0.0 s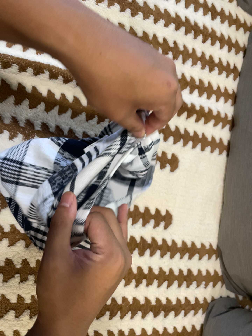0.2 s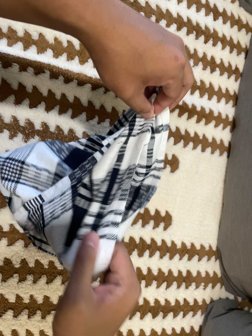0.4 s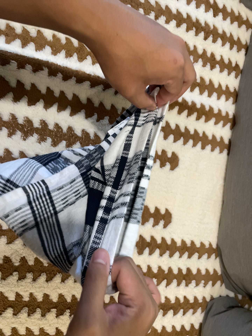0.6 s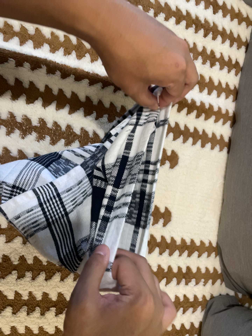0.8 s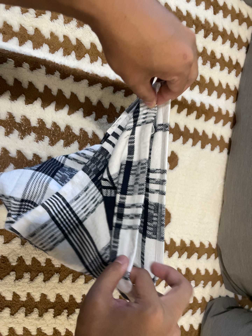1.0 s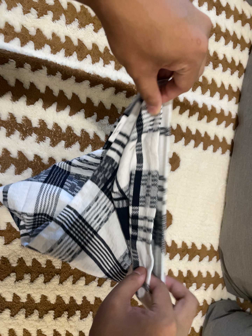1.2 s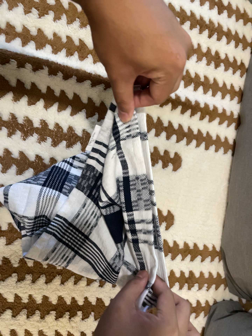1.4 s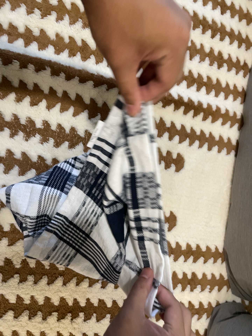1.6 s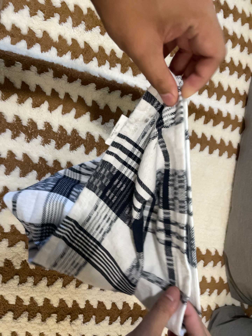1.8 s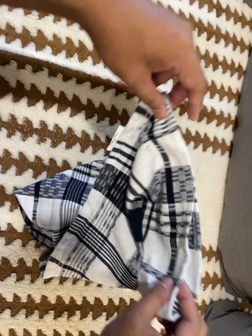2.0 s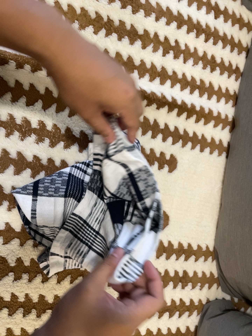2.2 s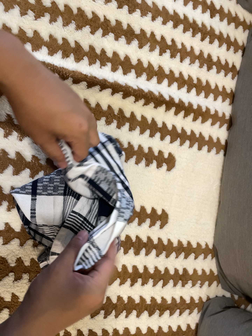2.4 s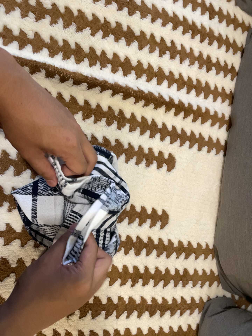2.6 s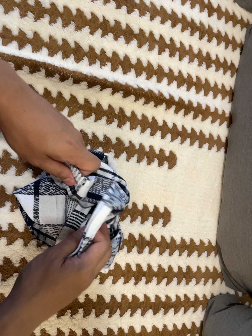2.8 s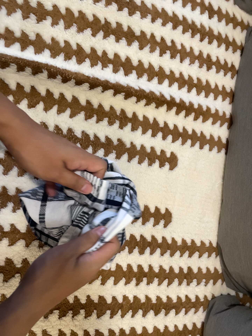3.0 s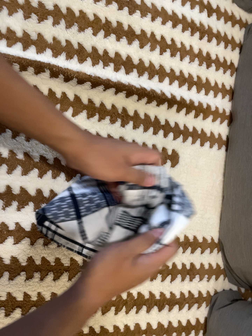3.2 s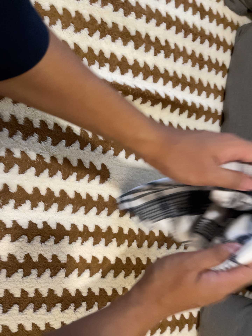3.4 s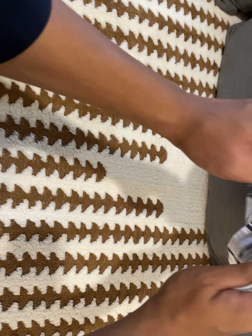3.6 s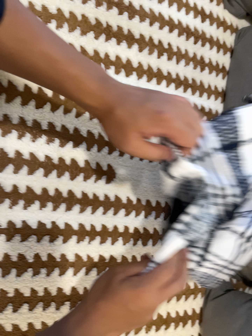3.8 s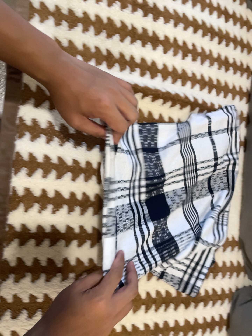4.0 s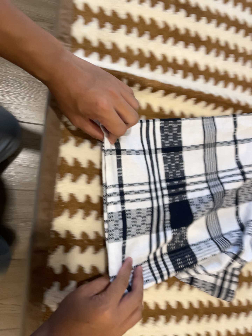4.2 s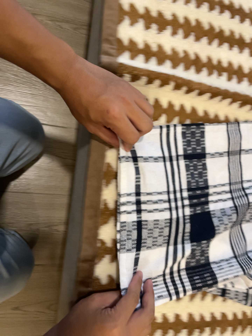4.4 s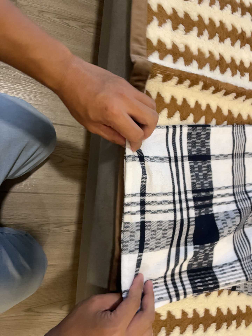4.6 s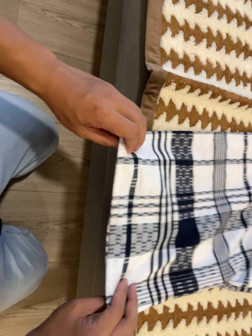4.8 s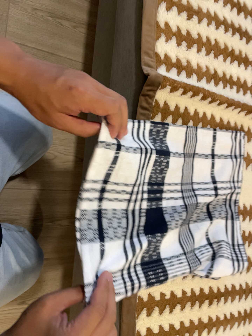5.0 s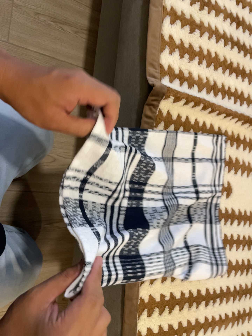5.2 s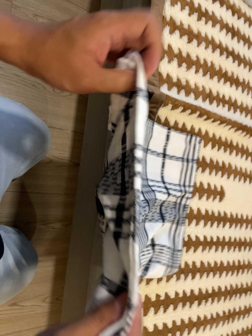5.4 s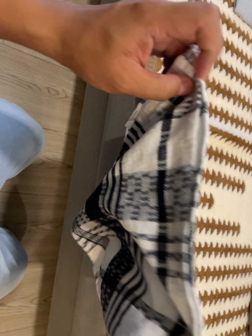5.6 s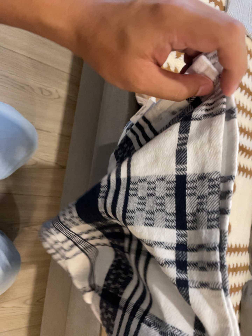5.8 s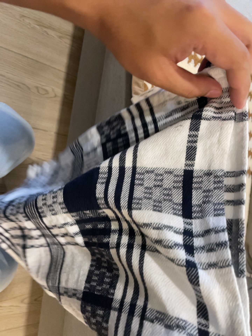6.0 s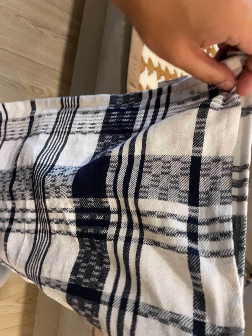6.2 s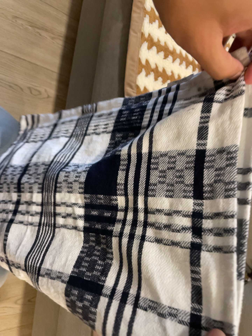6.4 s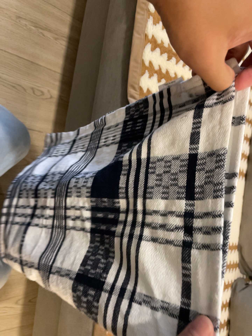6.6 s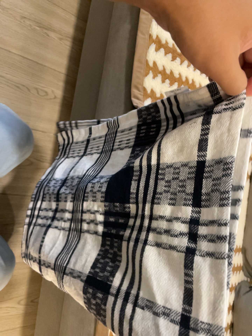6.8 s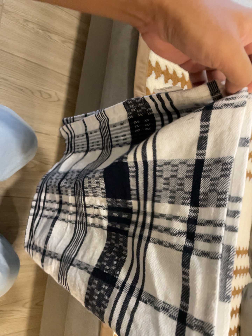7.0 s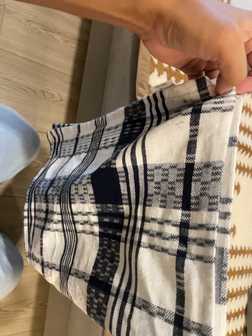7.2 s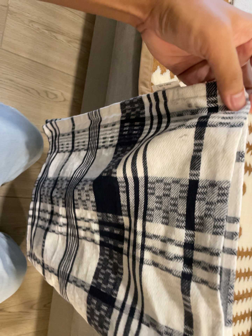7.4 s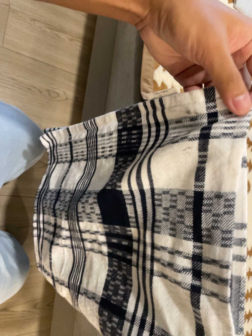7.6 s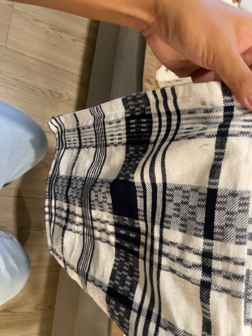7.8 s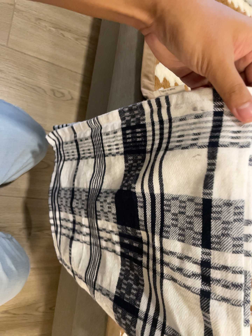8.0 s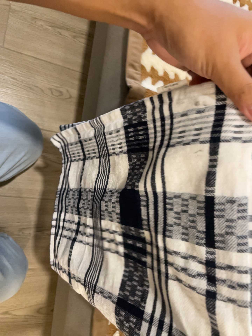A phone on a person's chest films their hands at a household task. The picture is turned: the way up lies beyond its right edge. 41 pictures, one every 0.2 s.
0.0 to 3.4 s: The camera shifts only a little, or ends up much as it began.
3.4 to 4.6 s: The camera travels to its left, about 30 cm, so close, fixed things drift to the right.
4.6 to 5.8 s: The camera pans to its right by about 15 degrees. It travels backward and to its left, about 12 cm, so what stands in front gets smaller.
5.8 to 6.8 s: The camera shifts only a little, or ends up much as it began.
6.8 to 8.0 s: The camera pans to its left by about 10 degrees. It travels to its right and forward, about 12 cm.
The film runs forward here.
